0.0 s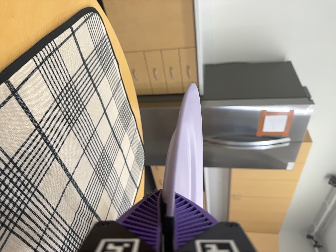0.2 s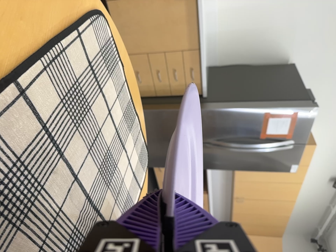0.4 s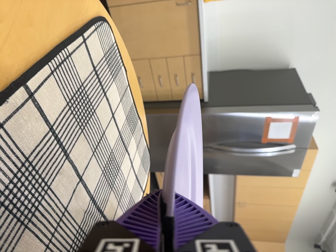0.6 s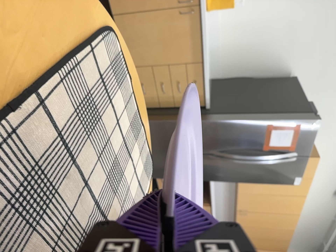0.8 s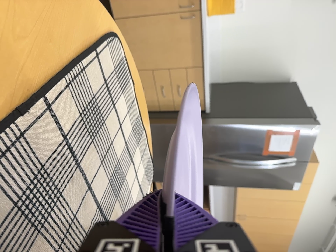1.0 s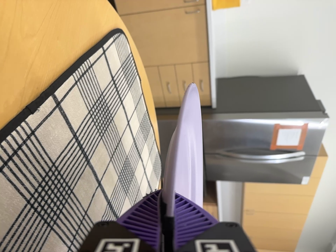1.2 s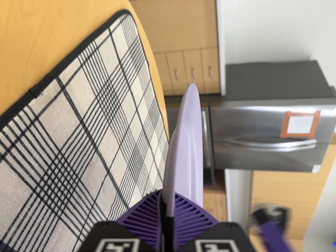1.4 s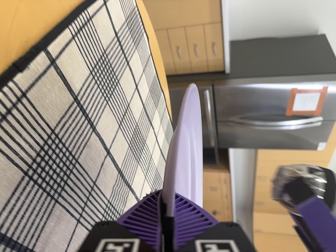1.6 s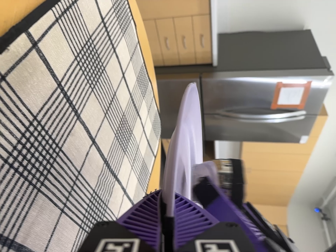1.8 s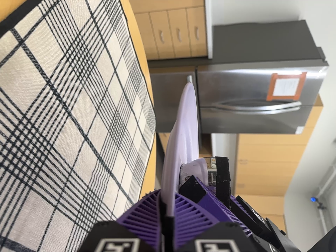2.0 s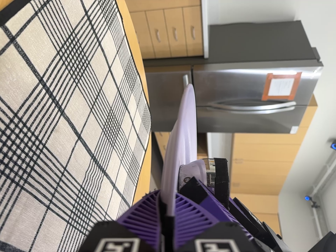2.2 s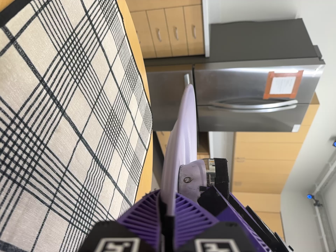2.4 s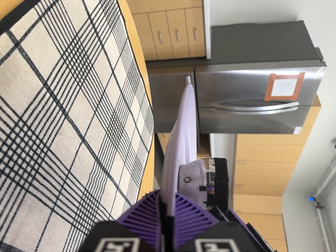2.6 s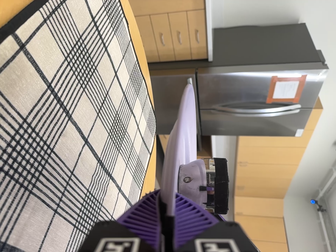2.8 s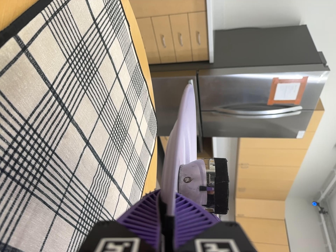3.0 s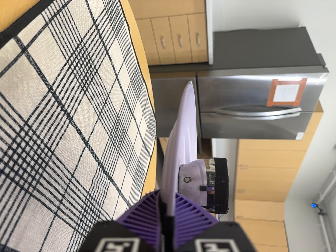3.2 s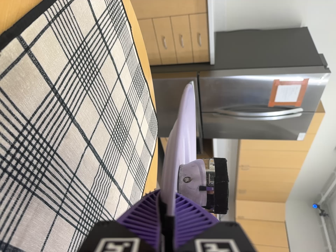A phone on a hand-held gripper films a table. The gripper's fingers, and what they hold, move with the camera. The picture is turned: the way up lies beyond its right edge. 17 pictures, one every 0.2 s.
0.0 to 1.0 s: The camera shifts only a little, or ends up much as it began.
1.0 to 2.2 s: The camera travels forward, about 5 cm, so what stands in front looms larger. Its aim tips toward the bottom of its view by about 10 degrees, and the scene shifts upward.
2.2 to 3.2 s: The camera keeps its place and its aim.
The film runs backward here.
